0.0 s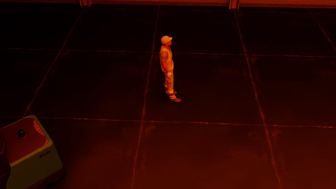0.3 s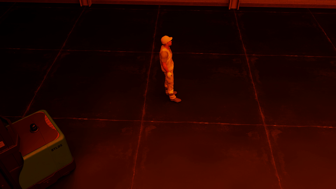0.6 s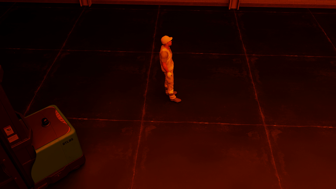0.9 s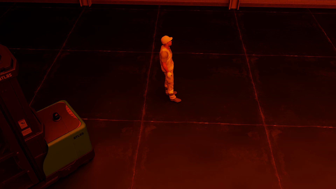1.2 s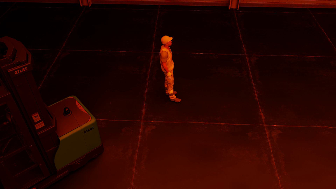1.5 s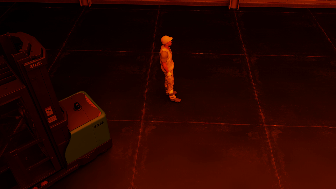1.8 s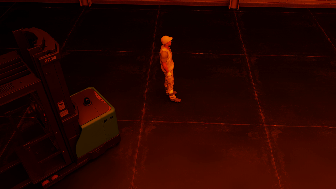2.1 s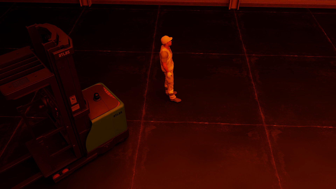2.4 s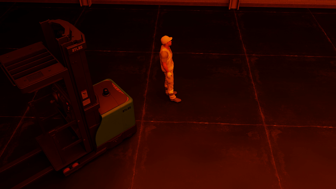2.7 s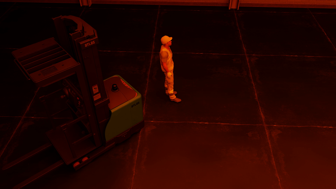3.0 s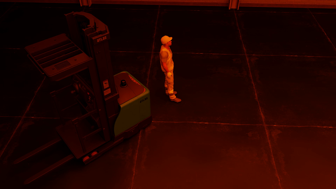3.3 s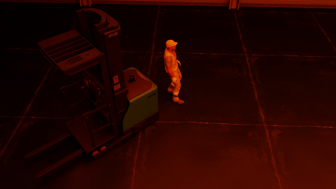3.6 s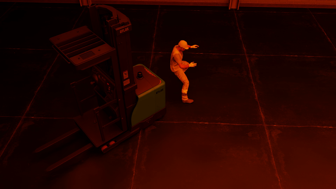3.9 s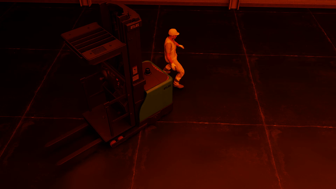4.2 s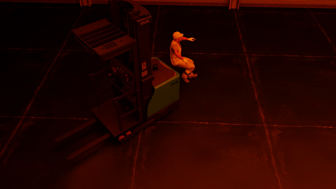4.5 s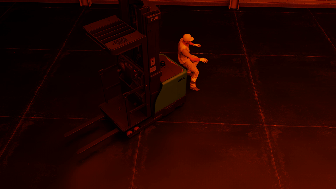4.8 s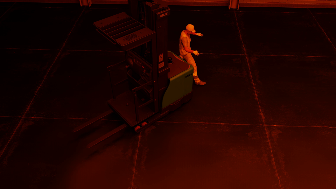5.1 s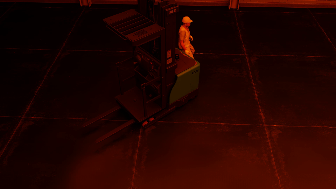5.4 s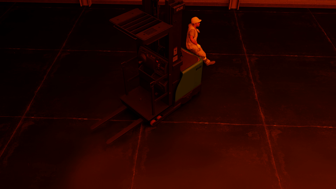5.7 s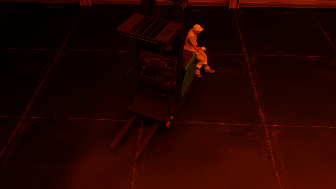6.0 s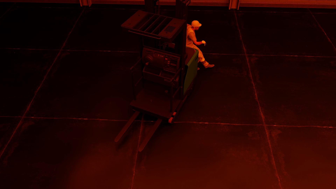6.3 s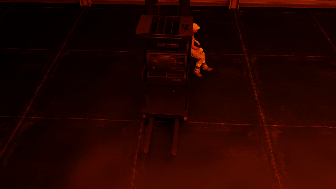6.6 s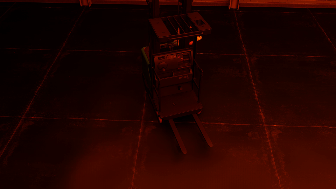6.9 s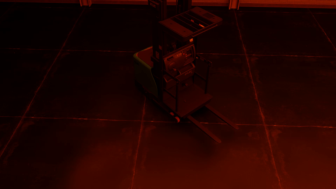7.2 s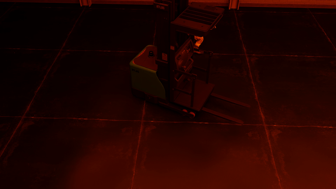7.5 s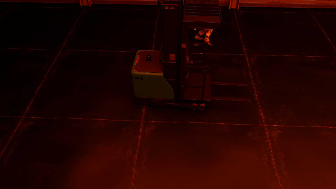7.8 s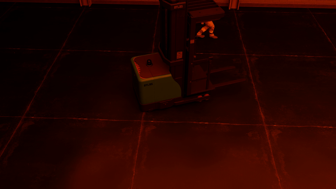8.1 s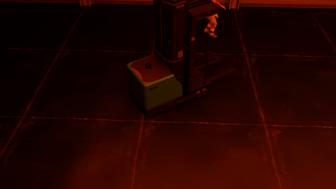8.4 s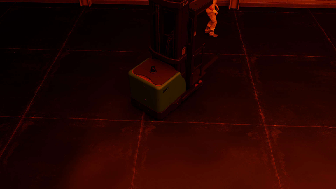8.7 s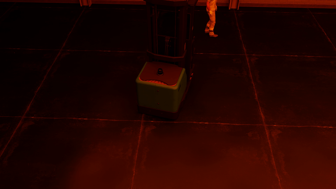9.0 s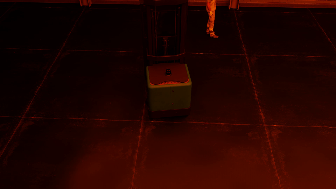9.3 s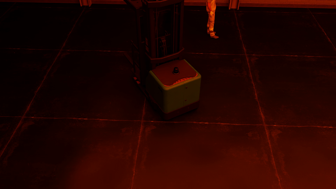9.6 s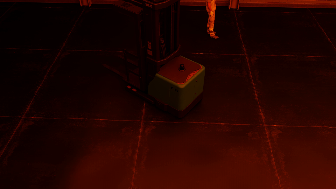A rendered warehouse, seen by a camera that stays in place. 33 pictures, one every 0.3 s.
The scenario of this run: Near miss between a forklift and a person.
